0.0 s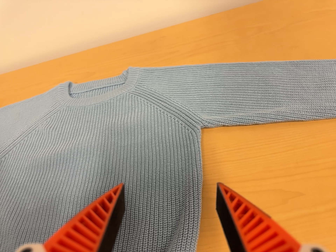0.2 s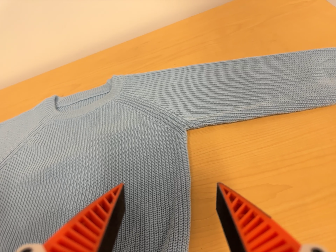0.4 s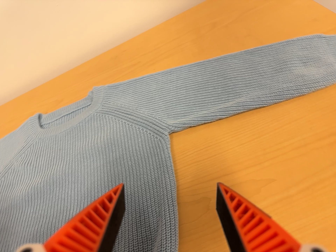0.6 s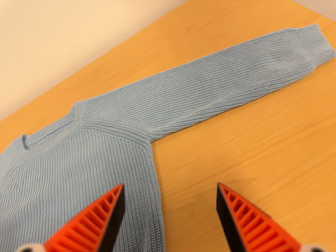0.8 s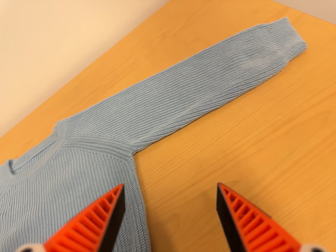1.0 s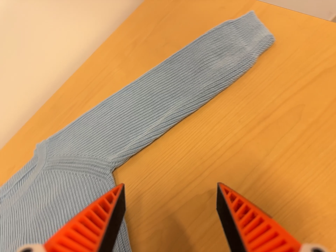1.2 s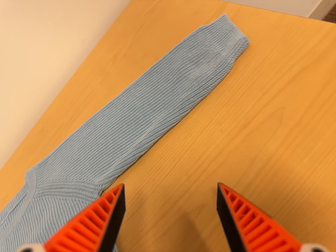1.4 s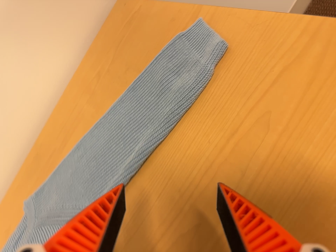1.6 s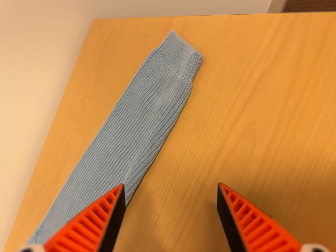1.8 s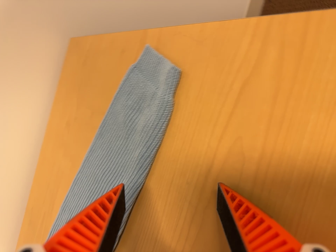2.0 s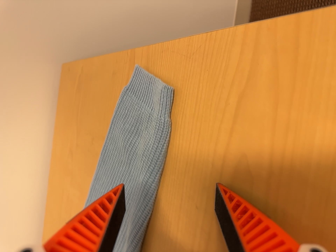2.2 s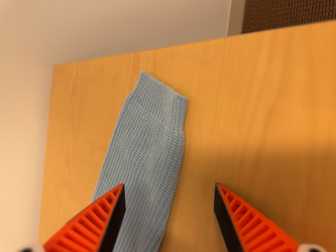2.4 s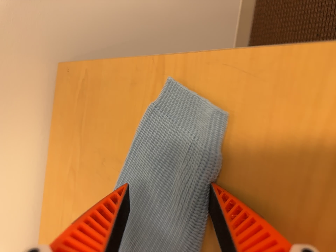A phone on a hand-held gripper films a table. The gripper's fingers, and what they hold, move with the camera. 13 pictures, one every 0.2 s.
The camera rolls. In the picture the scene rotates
counterclockwise.
0.0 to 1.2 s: The camera travels to its right, about 18 cm, so close, fixed things drift to the left. It rolls about its line of sight by about 40 degrees, and the scene rotates counterclockwise.
1.2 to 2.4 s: The camera travels forward and toward the top of its view, about 18 cm, so what stands in front looms larger. It rolls about its line of sight by about 30 degrees, and the scene rotates counterclockwise.
The film runs forward here.
